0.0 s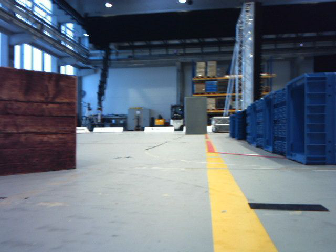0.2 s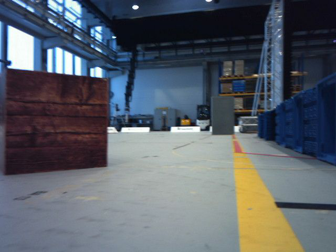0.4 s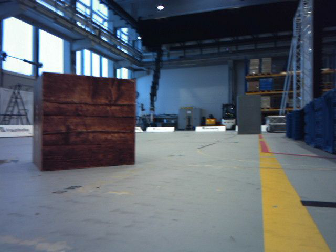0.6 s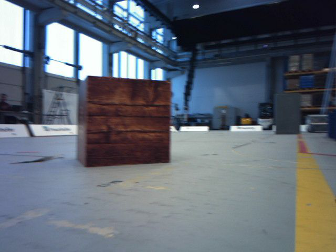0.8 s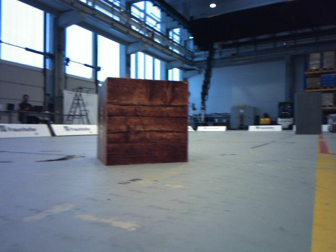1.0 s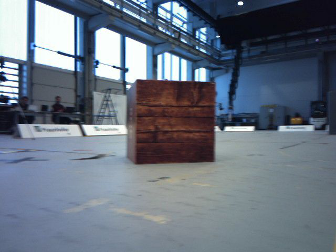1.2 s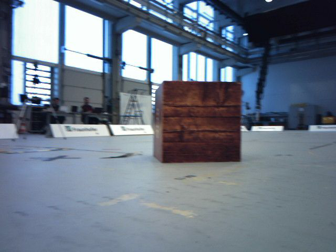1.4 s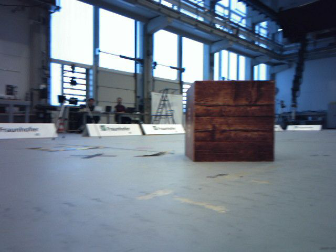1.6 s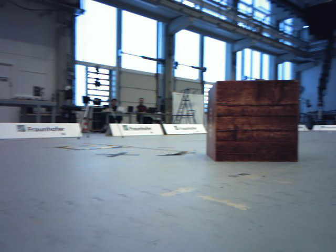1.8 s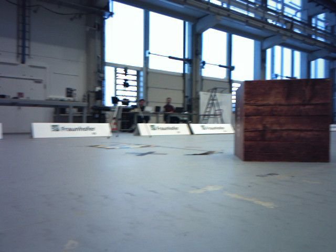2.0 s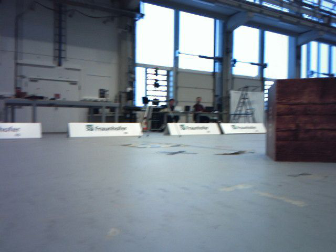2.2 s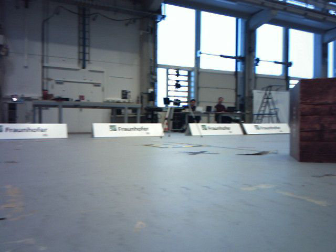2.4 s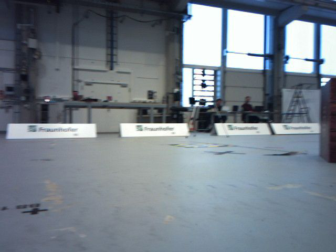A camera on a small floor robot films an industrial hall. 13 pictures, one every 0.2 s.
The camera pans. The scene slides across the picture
to the right.
The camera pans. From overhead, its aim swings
counterclockwise.
0.0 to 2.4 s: The scene slides to the right, as the camera pans about 60 degrees to its left. It travels backward, about 0.4 m.
The film runs backward here.
